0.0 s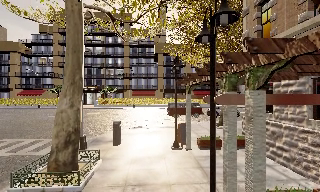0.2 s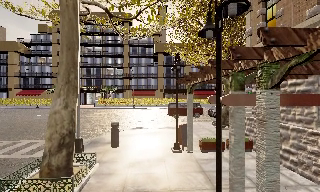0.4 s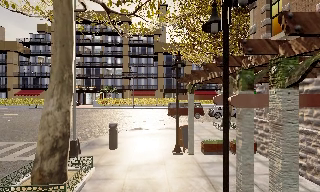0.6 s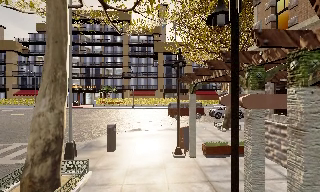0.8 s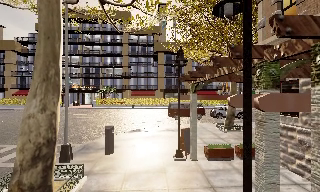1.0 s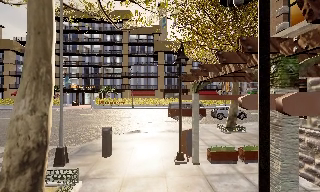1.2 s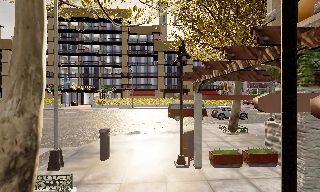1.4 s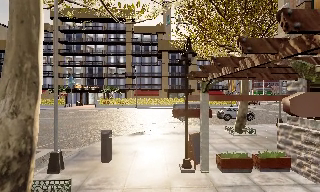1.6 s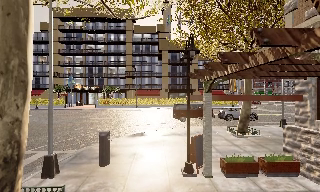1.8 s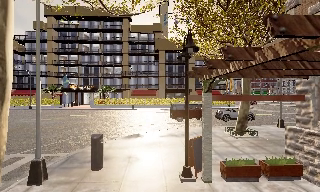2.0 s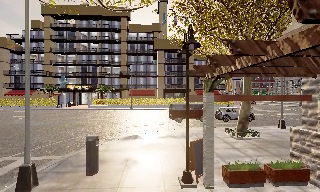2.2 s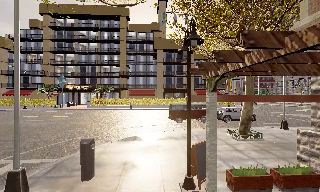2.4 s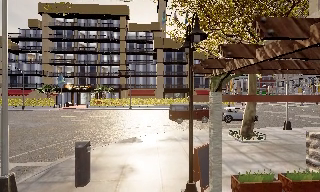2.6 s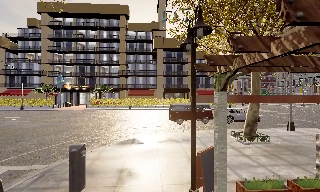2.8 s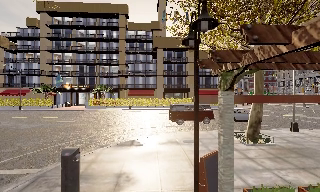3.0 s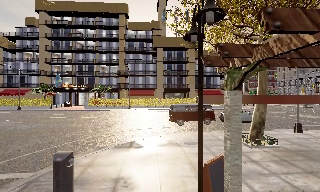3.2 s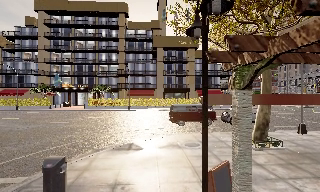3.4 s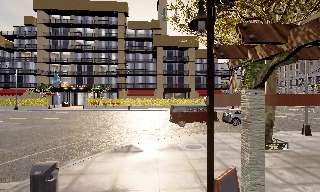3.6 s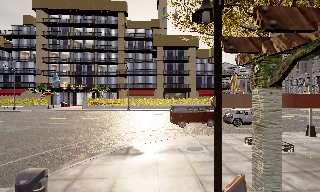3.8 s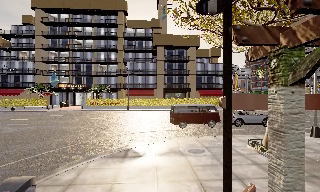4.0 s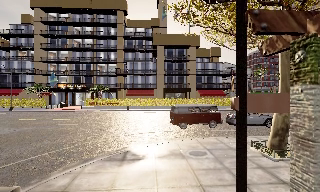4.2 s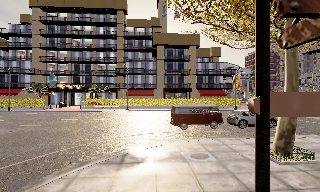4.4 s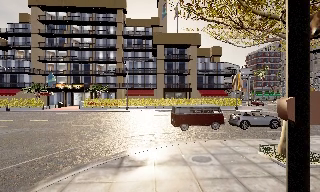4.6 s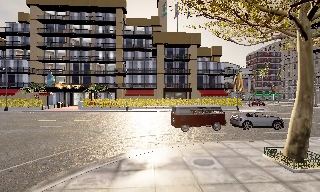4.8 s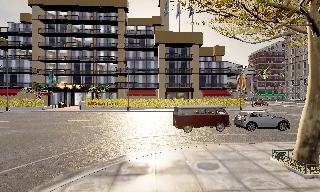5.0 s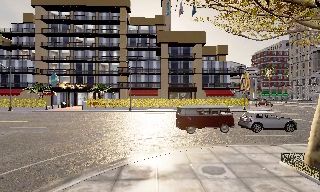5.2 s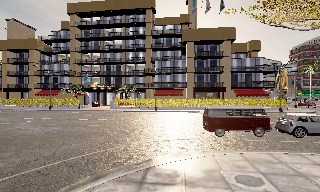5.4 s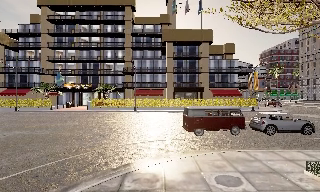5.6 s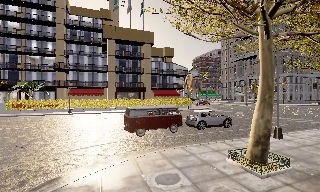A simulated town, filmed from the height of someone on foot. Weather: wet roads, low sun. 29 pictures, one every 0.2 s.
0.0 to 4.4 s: The camera travels forward, about 7 m, so what stands in front looms larger.
4.4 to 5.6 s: The camera pans to its right, which is clockwise from overhead, by about 15 degrees. It travels forward, about 2 m, so what stands in front looms larger.
The film runs forward here.
